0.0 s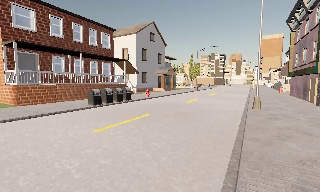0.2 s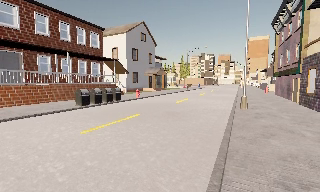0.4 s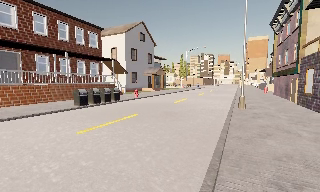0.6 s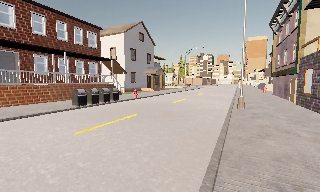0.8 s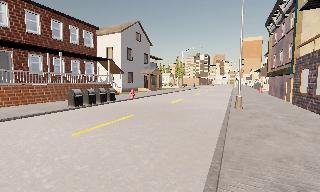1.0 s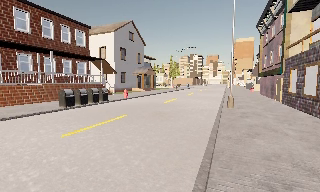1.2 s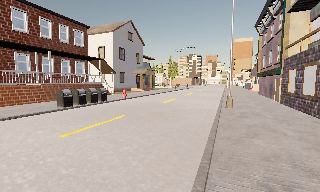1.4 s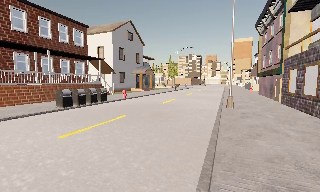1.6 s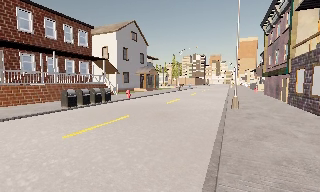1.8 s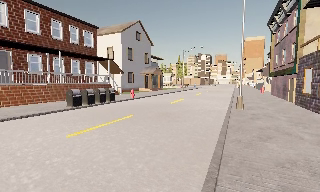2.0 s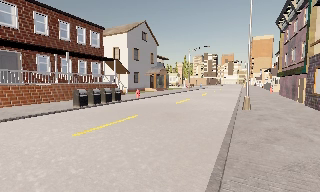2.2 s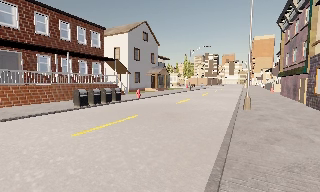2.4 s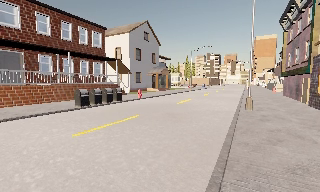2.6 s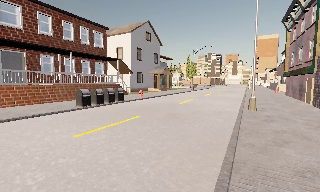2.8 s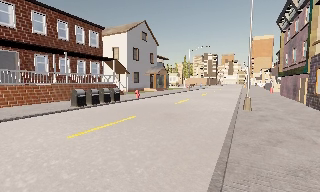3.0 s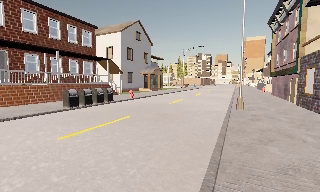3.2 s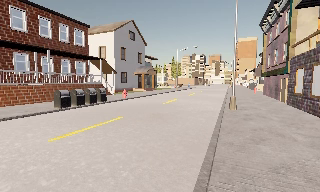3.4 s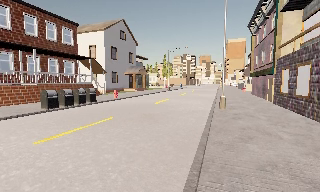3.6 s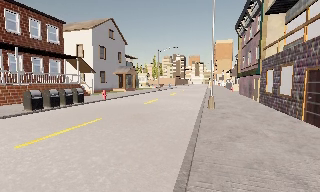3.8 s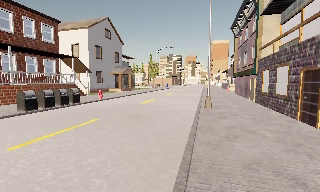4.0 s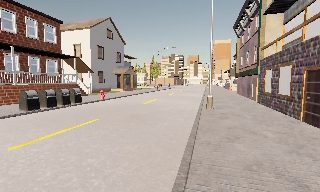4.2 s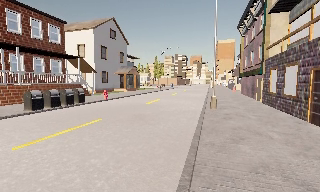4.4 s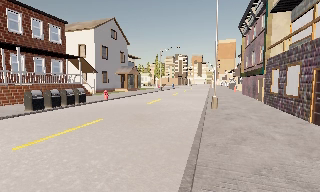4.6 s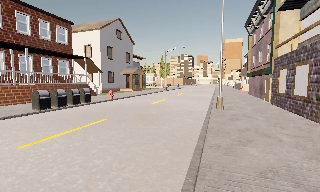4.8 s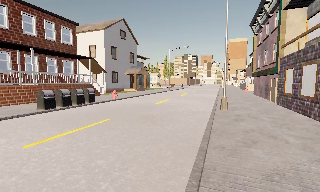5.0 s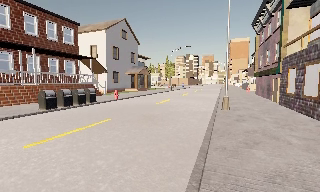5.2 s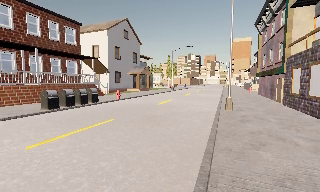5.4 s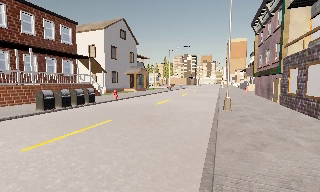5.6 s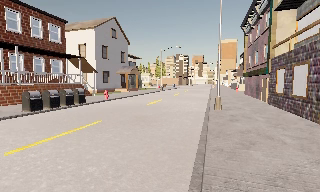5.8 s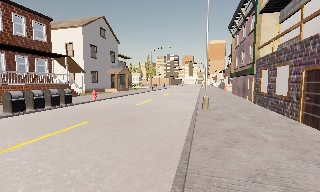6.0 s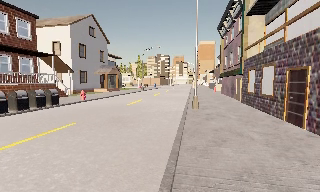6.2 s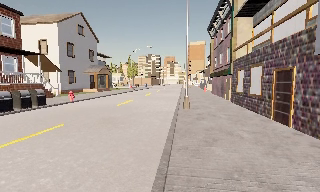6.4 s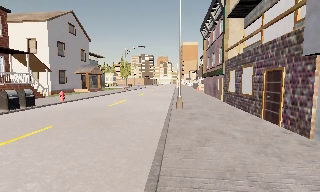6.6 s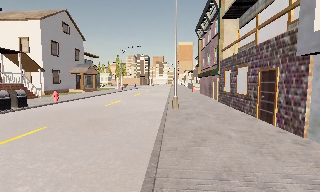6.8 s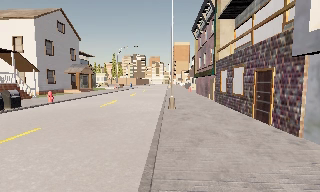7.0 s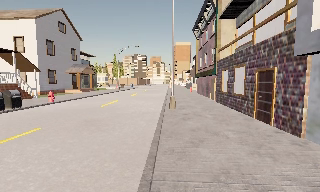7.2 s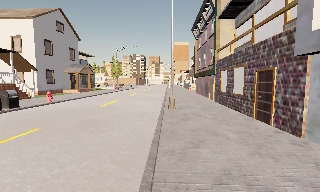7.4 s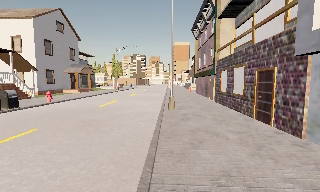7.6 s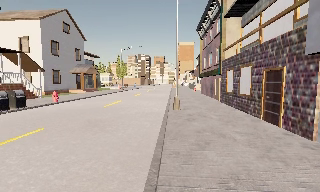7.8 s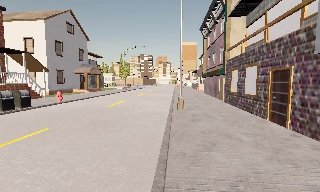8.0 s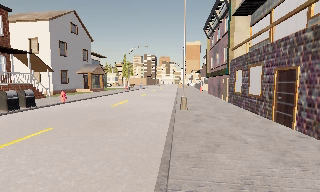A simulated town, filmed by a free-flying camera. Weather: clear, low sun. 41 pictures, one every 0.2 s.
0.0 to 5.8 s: The scene slides to the left, as the camera pans about 15 degrees to its right. It travels forward and to its right, about 1 m, so what stands in front looms larger.
5.8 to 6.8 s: The camera pans to its right, which is clockwise from overhead, by about 10 degrees.
6.8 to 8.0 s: The camera shifts only a little, or ends up much as it began.
The film runs forward here.
